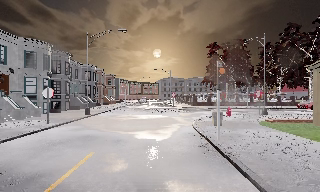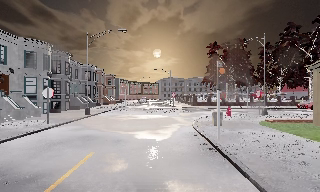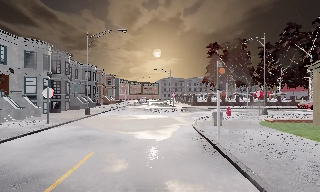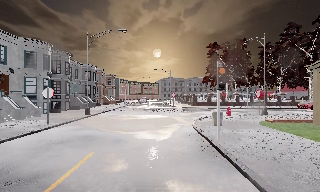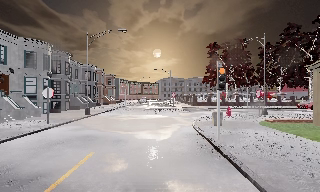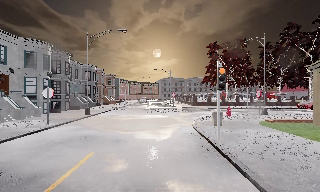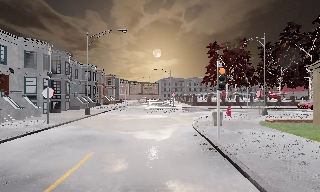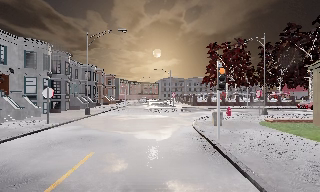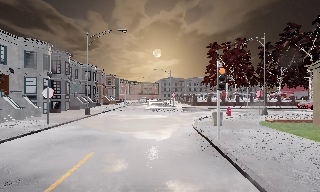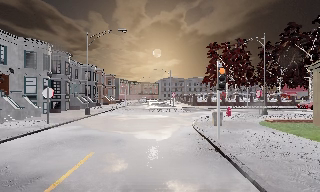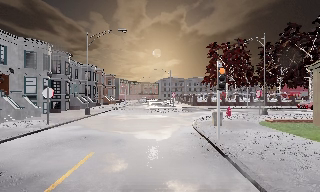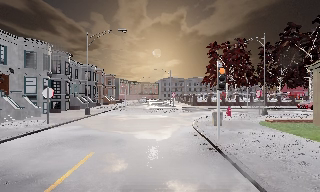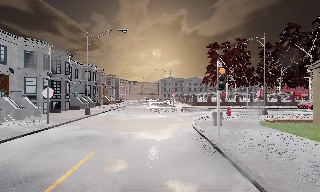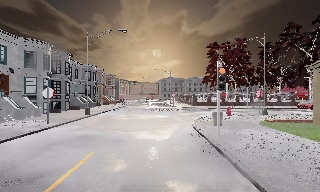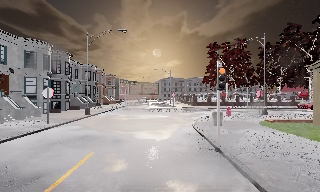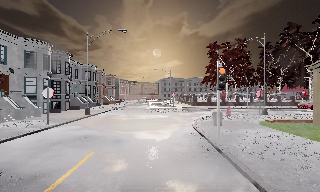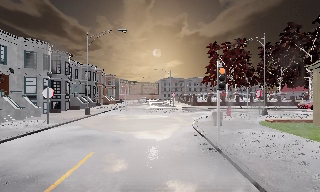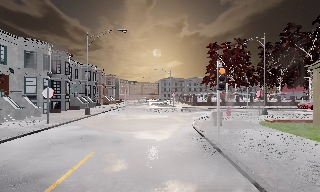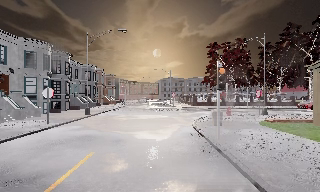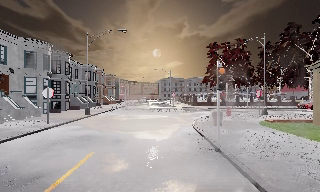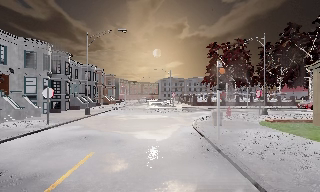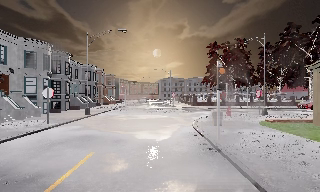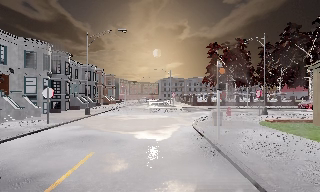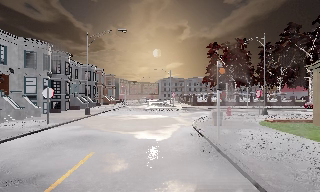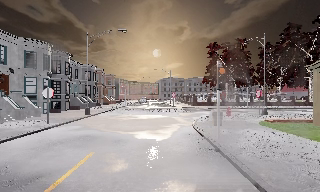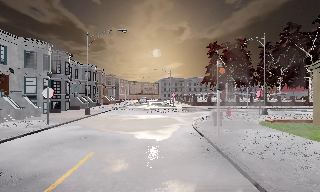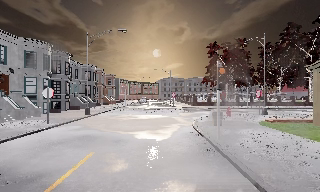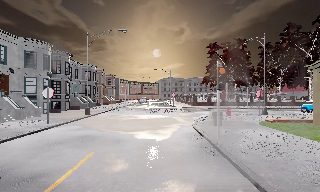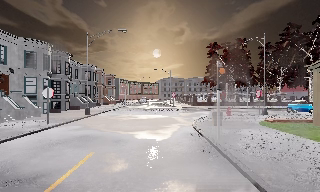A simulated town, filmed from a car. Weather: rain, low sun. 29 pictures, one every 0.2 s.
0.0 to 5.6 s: The camera keeps its place and its aim.
The film runs backward here.
